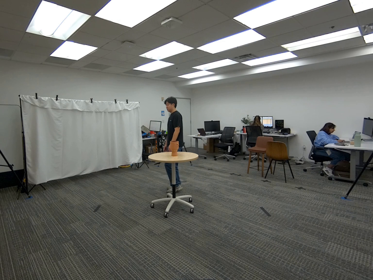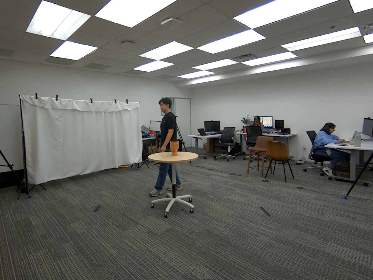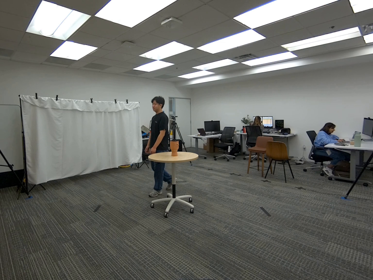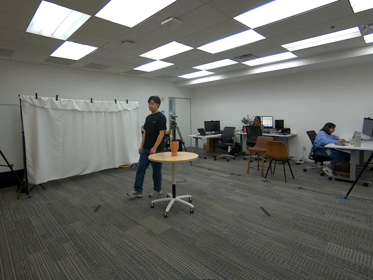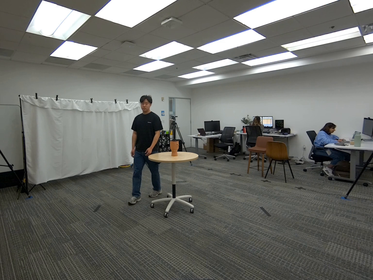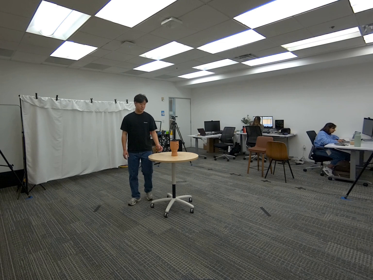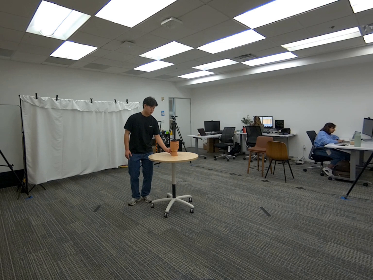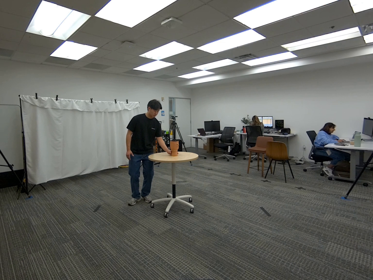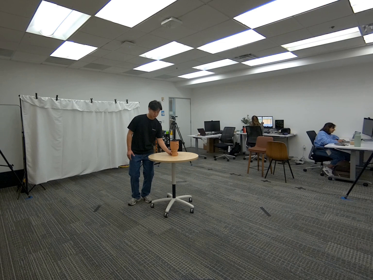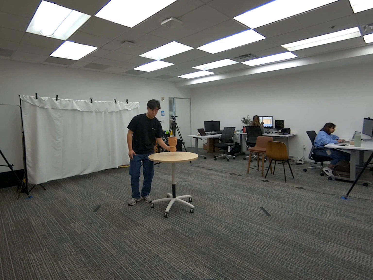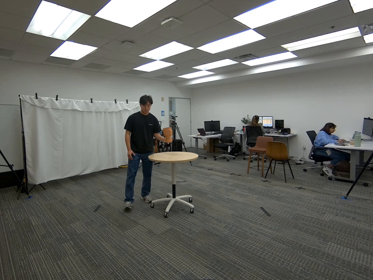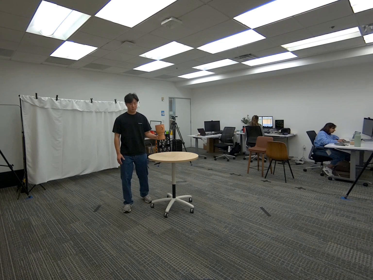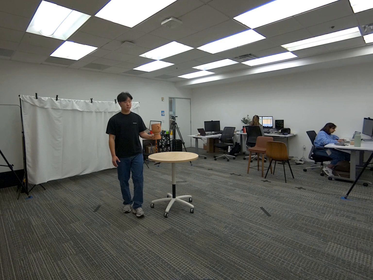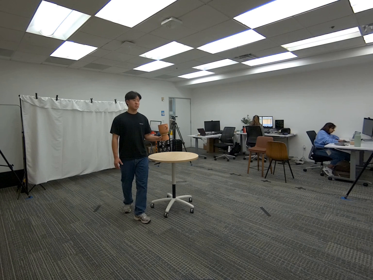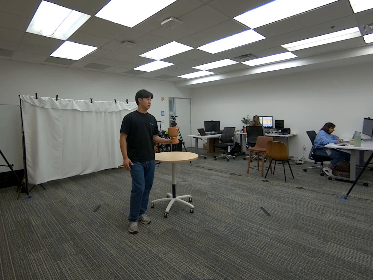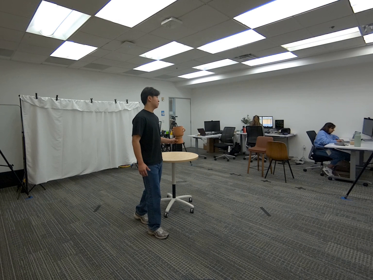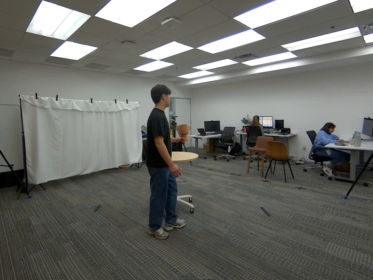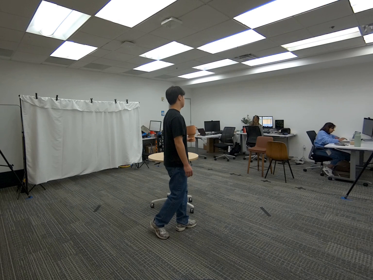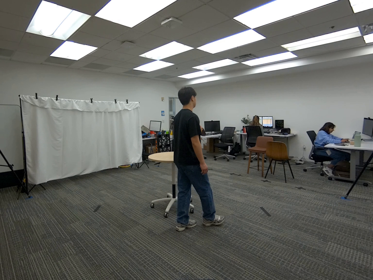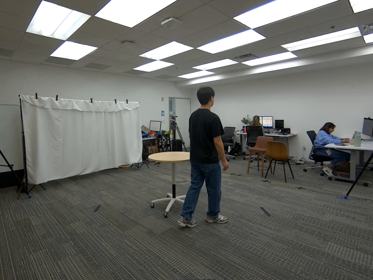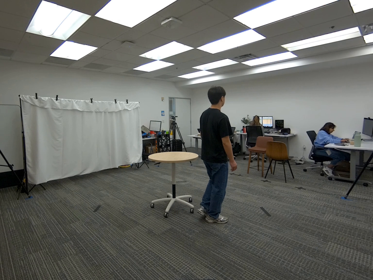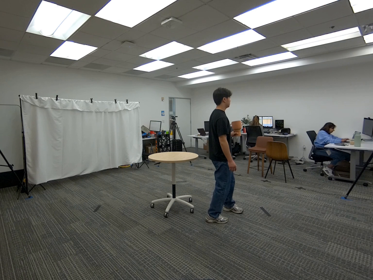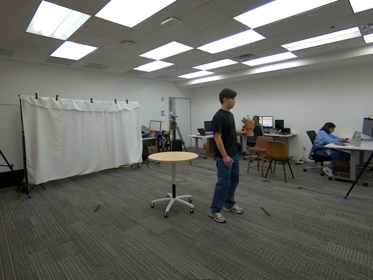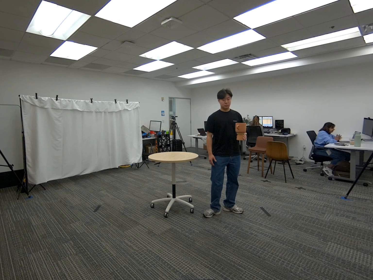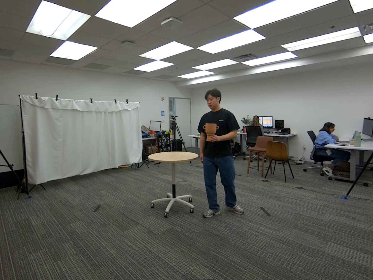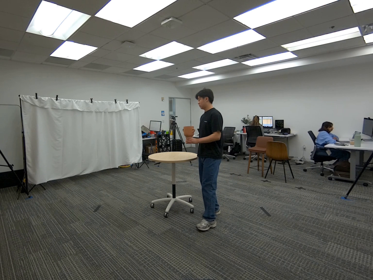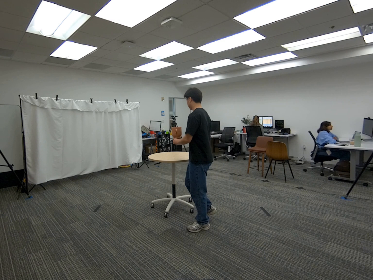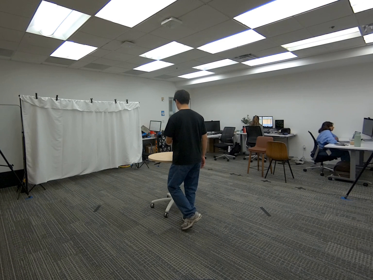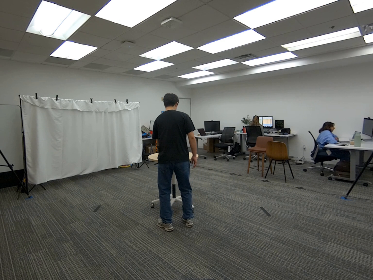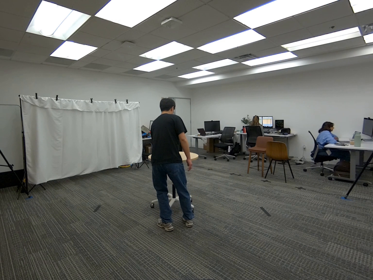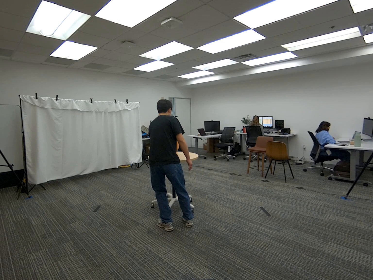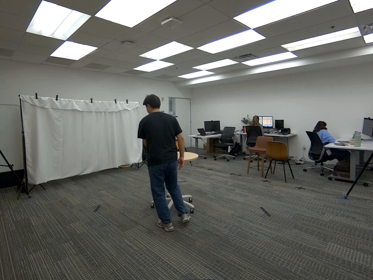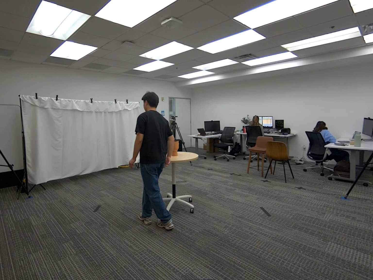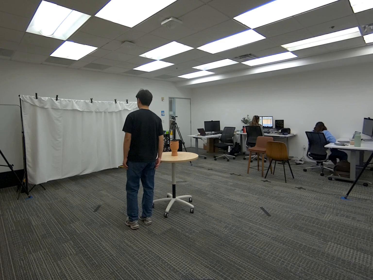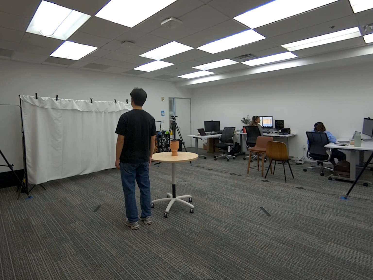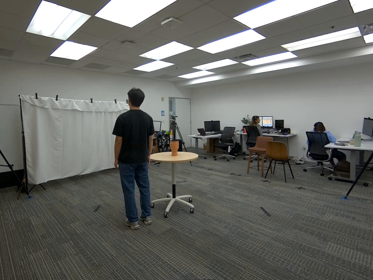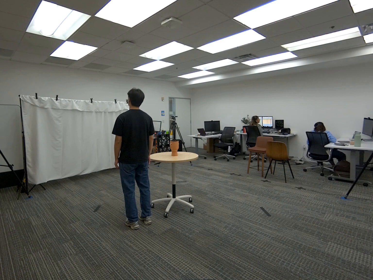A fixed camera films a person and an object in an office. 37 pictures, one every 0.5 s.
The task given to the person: Walk over to the ceramic vase on the round table and pick up the ceramic vase from the base using your left hand and walk within the bounding area. Place the ceramic vase on the round table when complete.
